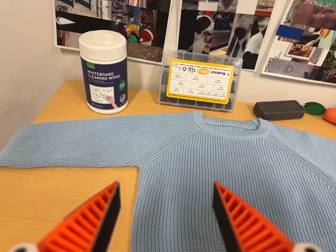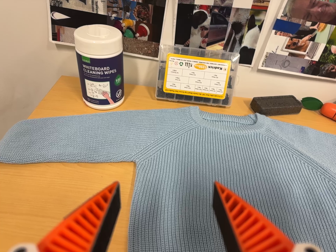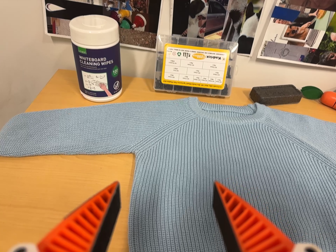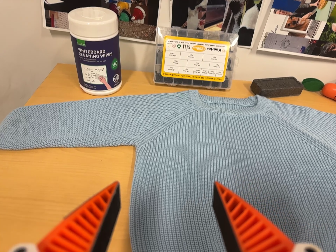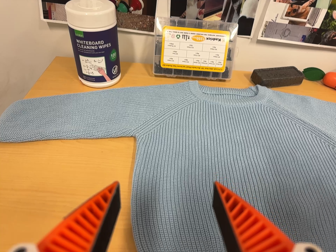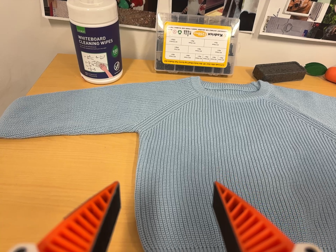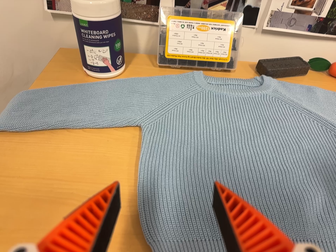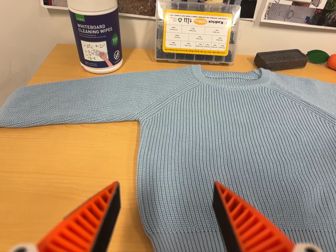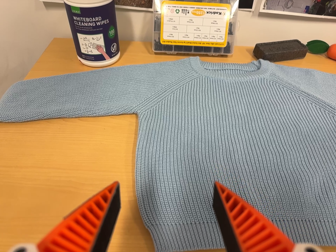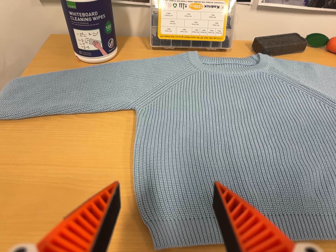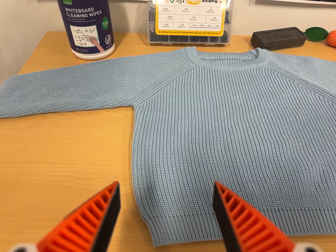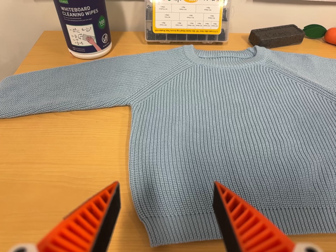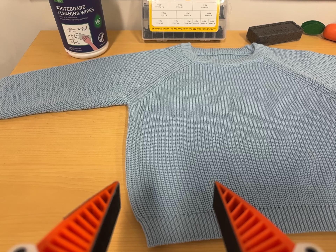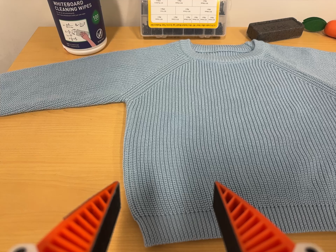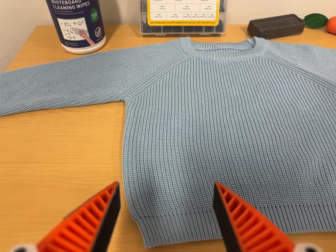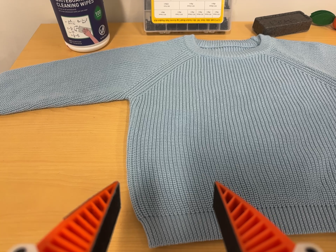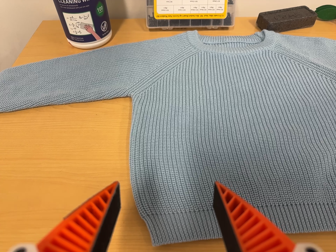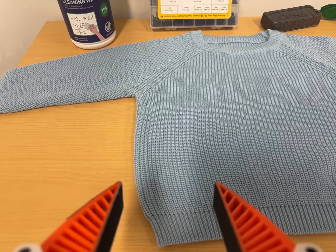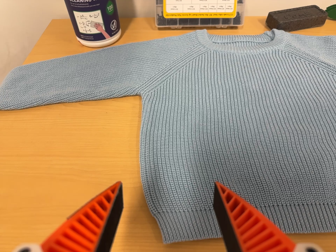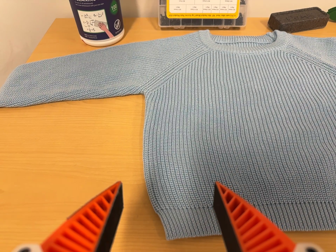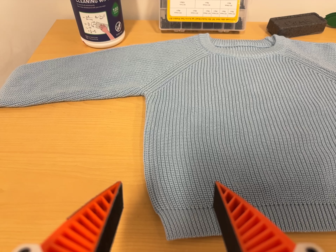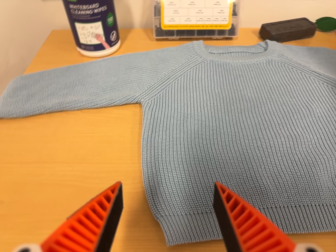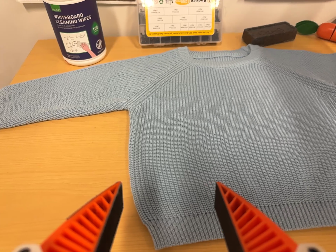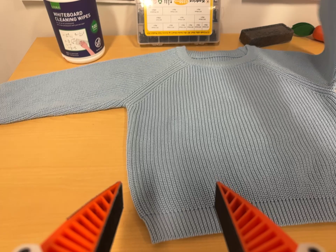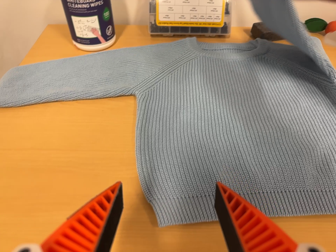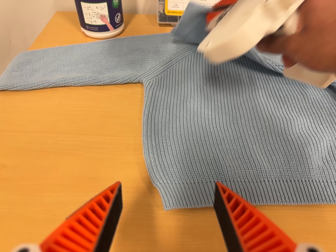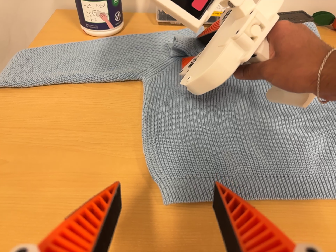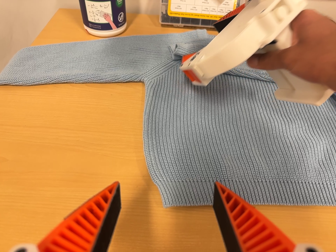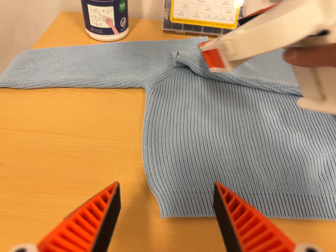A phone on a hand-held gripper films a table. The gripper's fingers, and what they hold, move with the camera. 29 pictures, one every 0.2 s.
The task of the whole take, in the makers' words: right arm across.
0.0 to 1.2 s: The camera travels toward the bottom of its view, about 5 cm, so close, fixed things drift upward.
1.2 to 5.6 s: The camera travels toward the bottom of its view, about 4 cm, so close, fixed things drift upward.
The film runs forward here.
